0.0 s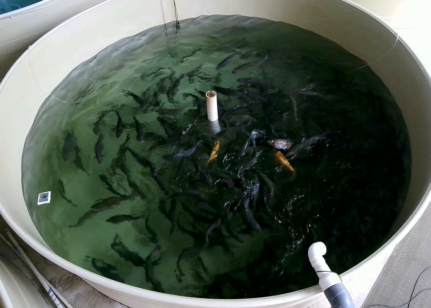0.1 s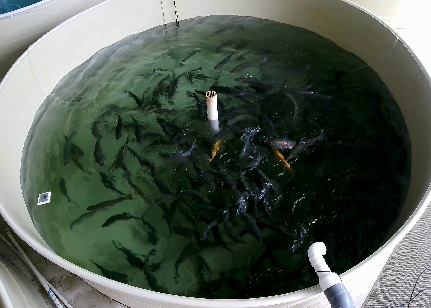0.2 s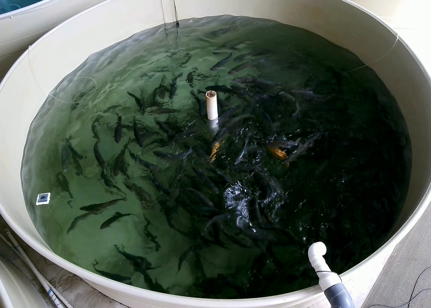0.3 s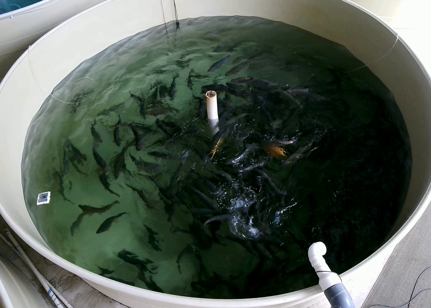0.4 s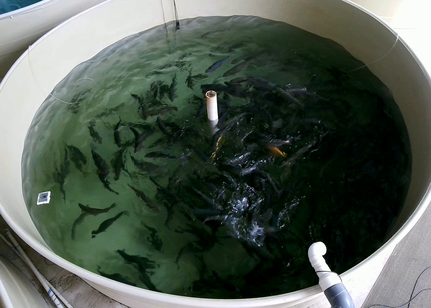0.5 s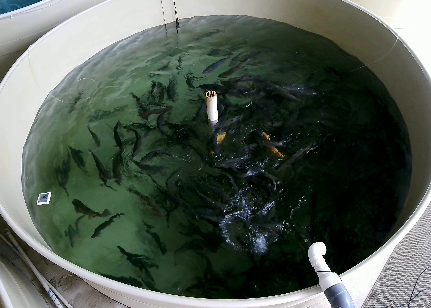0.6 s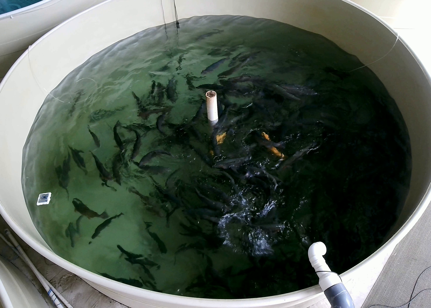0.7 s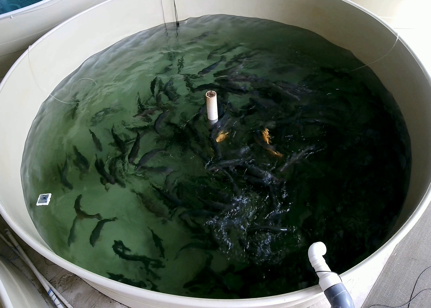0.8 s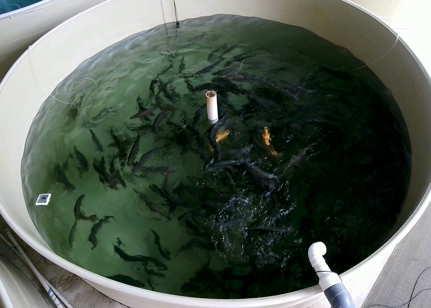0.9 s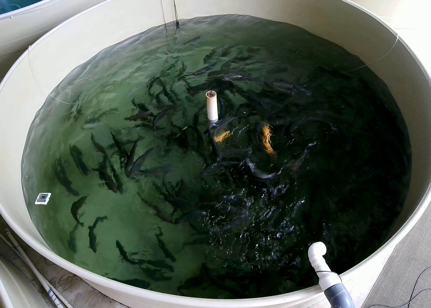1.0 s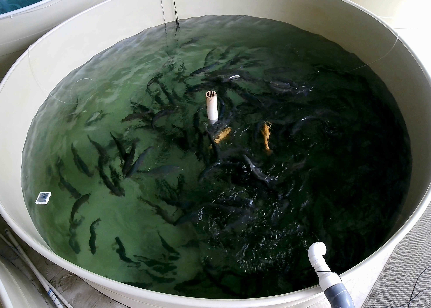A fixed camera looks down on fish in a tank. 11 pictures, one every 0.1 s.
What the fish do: Foraging.
